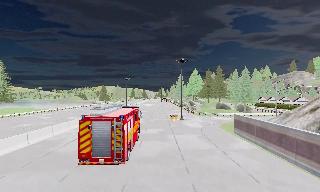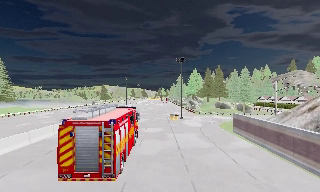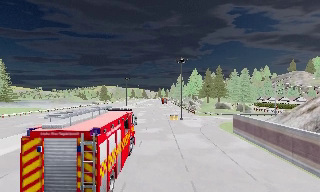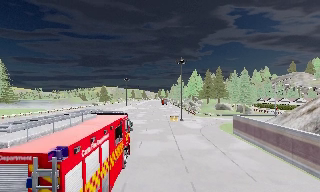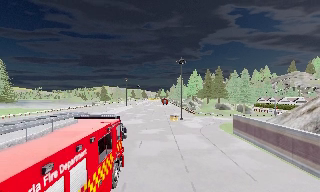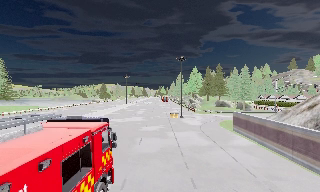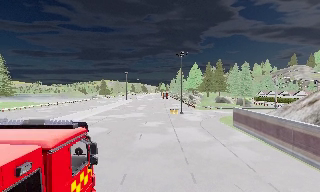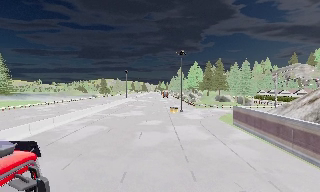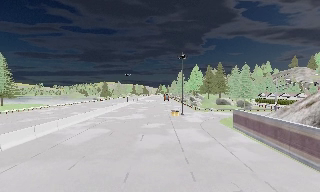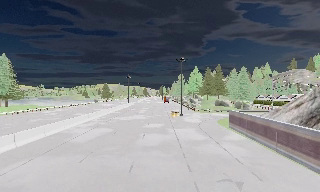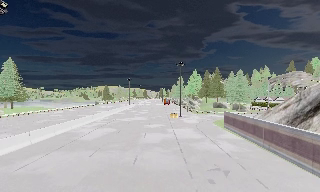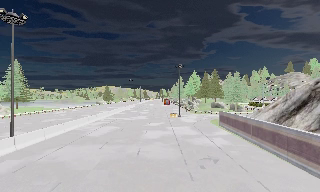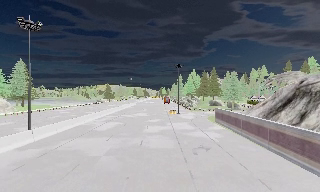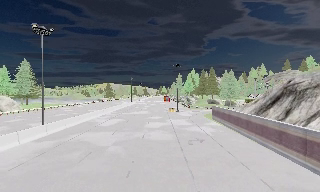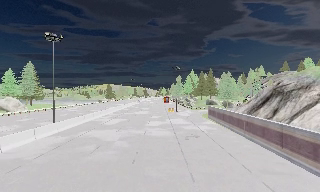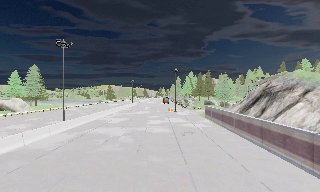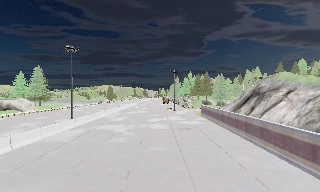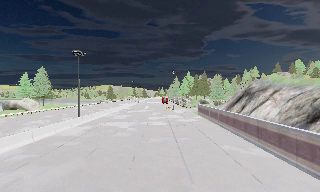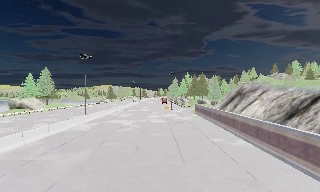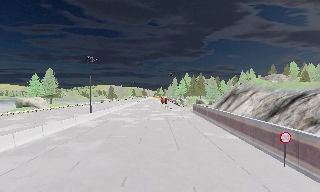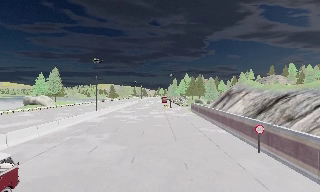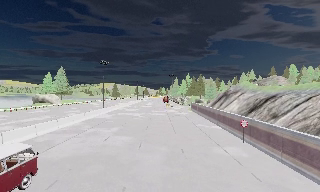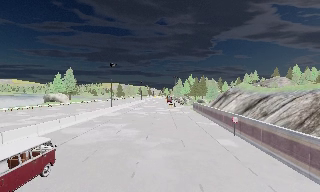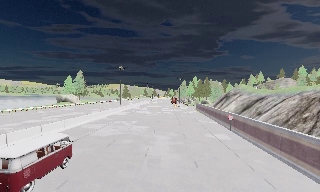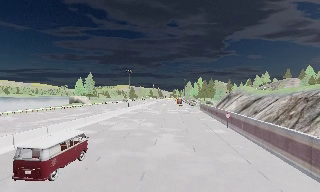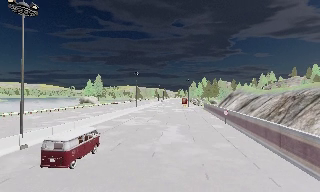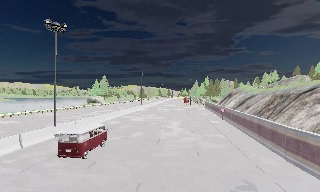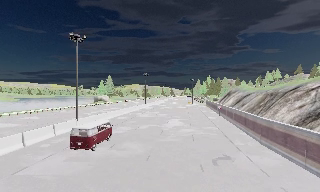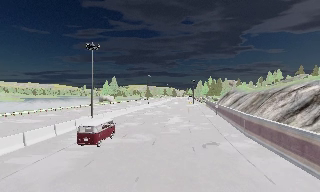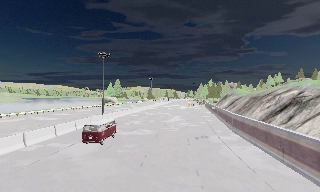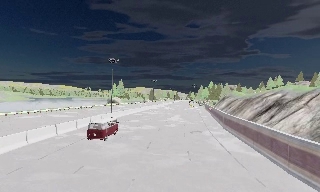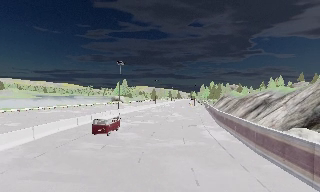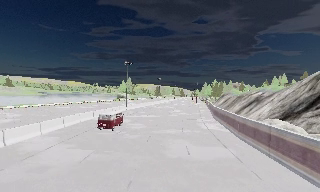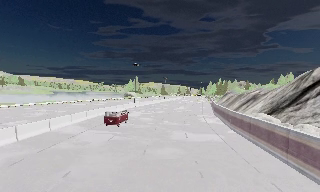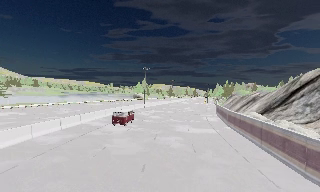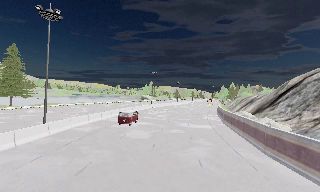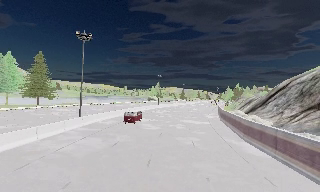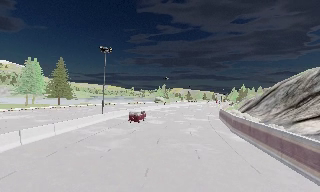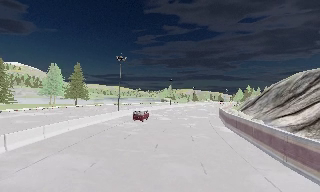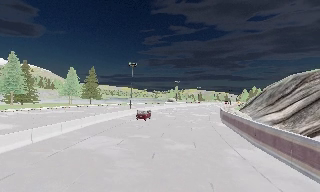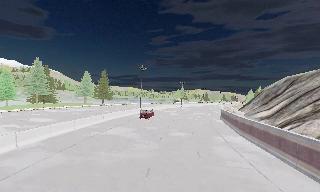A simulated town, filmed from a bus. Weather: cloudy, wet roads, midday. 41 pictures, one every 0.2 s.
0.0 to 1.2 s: The camera shifts only a little, or ends up much as it began.
1.2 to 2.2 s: The camera travels backward, about 5 m, so what stands in front gets smaller. It gains speed.
2.2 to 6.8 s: The camera pans to its left, which is counterclockwise from overhead, by about 15 degrees. It travels backward, about 70 m, so what stands in front gets smaller. It gains speed.
6.8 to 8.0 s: The scene slides to the right, as the camera pans about 15 degrees to its left. It travels backward, about 30 m, so what stands in front gets smaller.
The film runs backward here.
